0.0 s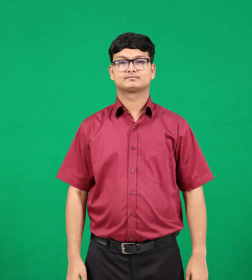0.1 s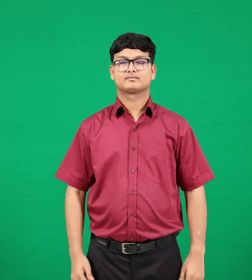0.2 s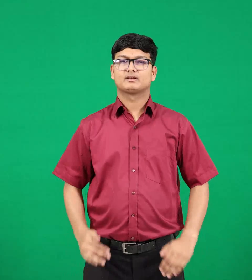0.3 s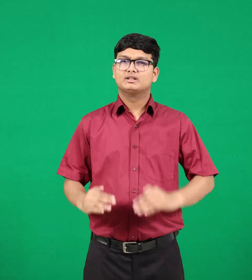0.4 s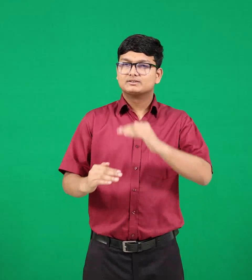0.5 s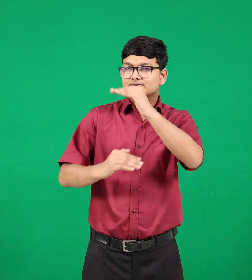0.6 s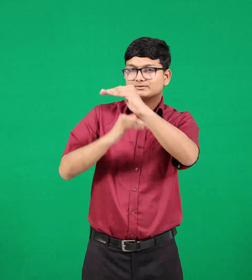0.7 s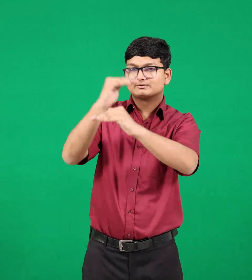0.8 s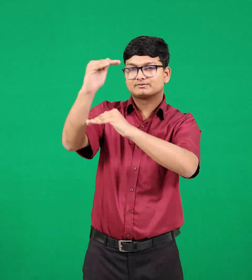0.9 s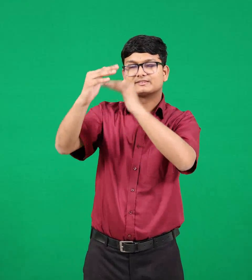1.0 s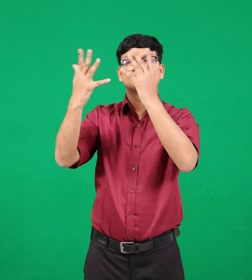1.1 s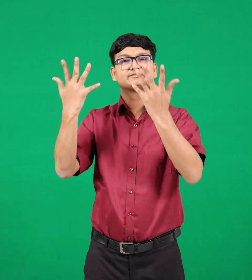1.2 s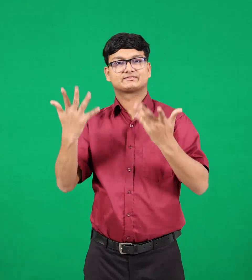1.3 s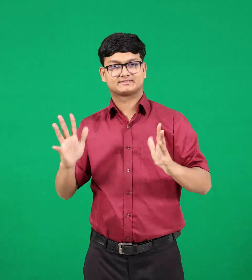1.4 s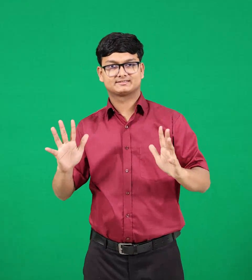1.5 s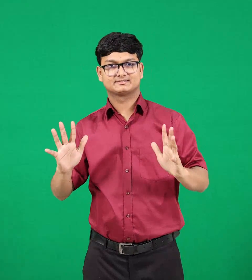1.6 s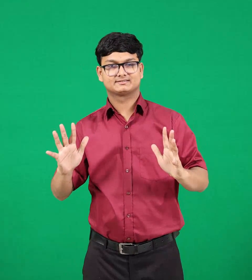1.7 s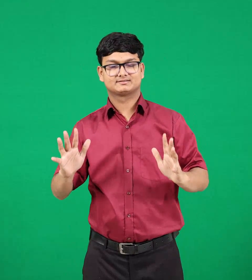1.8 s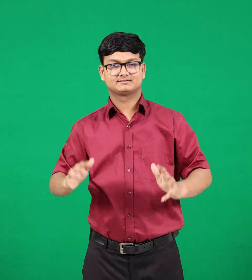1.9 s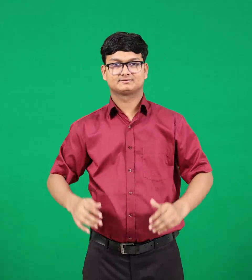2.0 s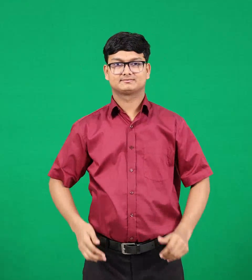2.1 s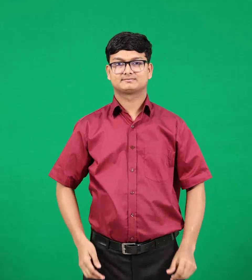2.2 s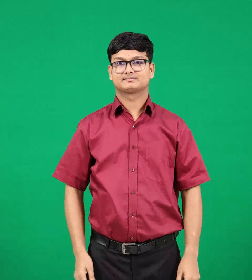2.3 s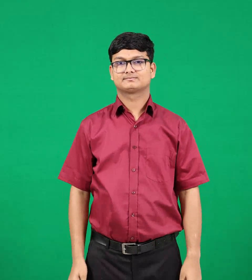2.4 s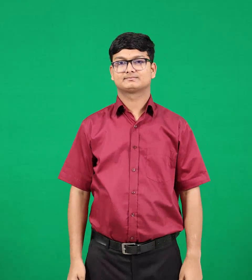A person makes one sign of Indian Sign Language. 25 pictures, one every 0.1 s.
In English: developed
